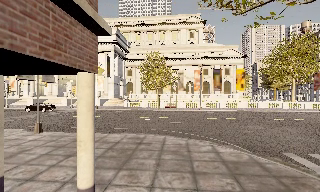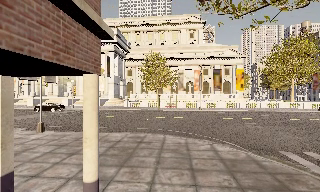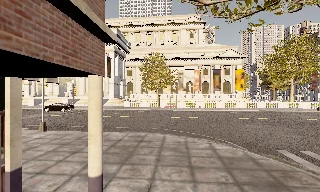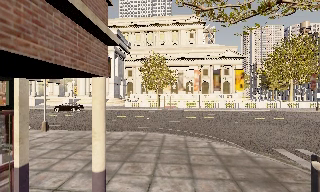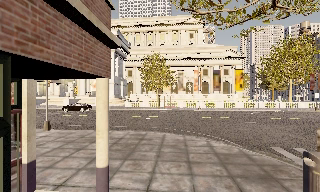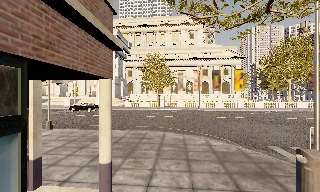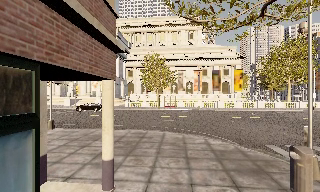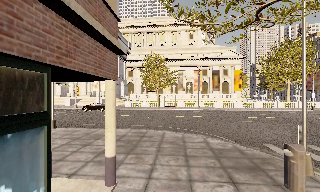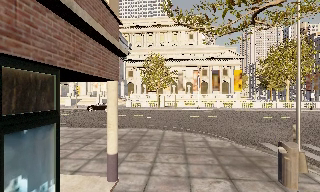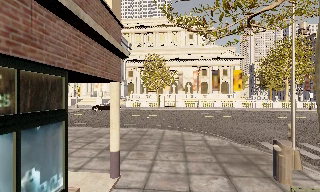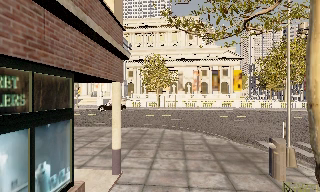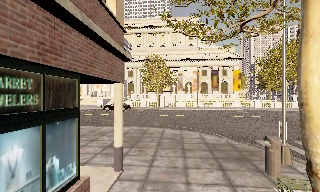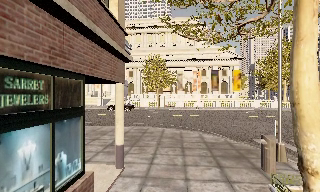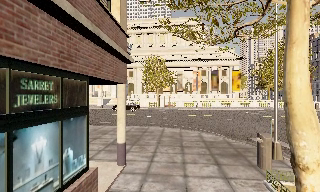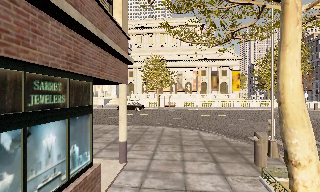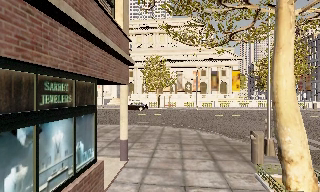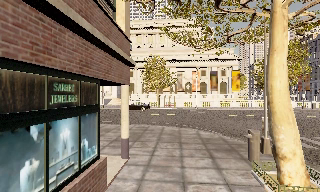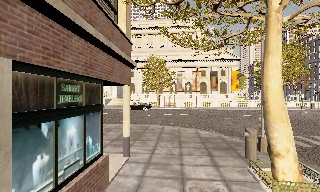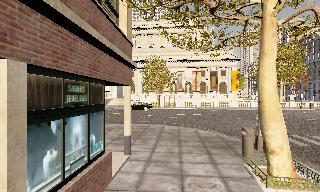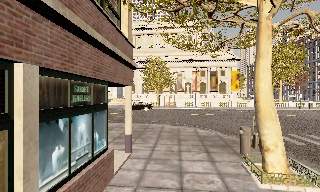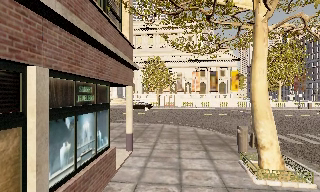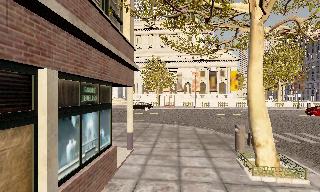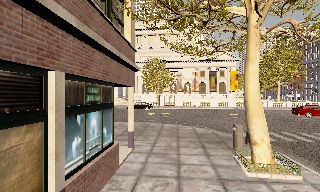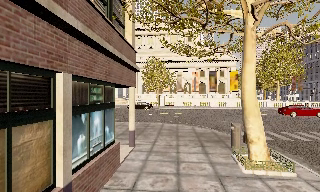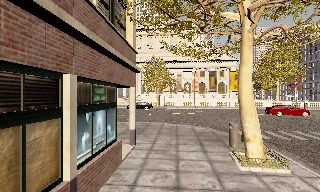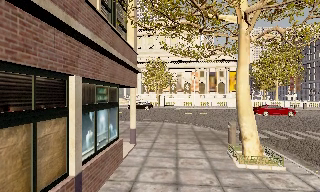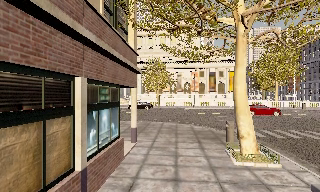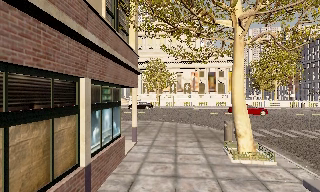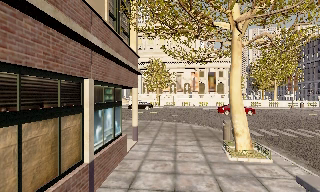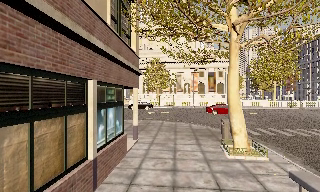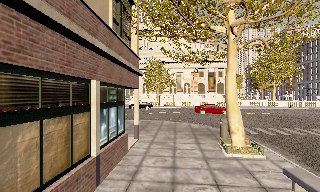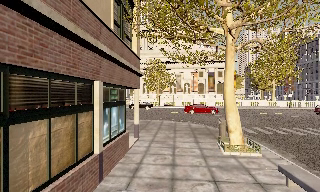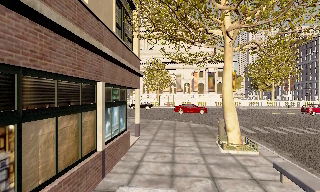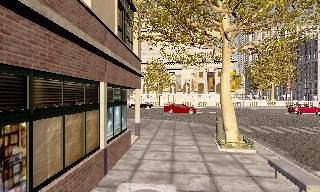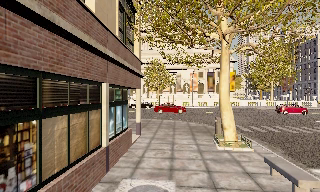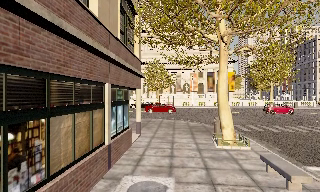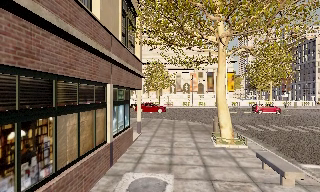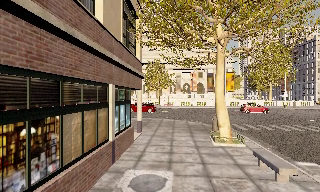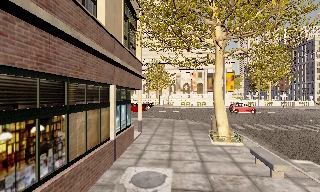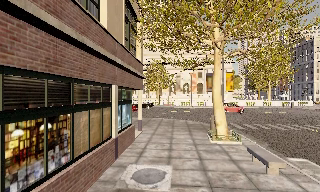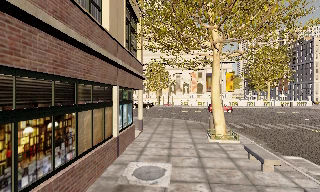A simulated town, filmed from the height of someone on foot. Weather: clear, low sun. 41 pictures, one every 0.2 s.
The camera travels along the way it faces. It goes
backward.
0.0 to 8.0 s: The camera travels backward, about 8 m, so what stands in front gets smaller.
The film runs backward here.
